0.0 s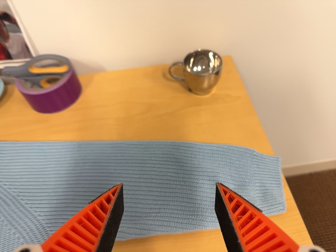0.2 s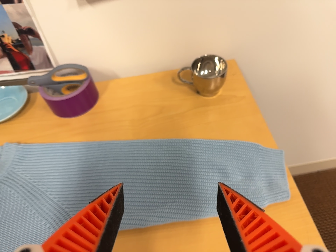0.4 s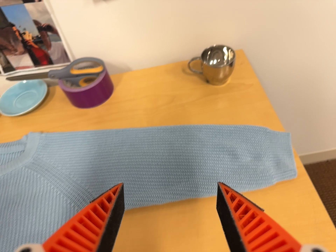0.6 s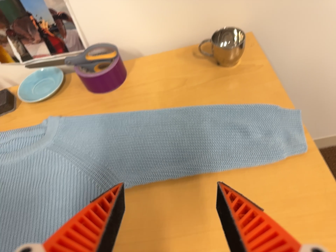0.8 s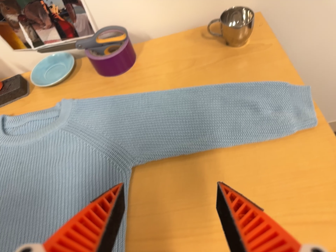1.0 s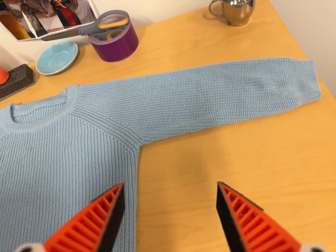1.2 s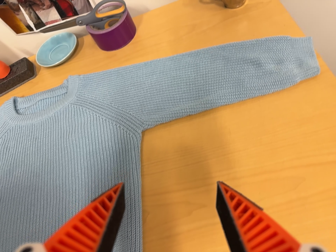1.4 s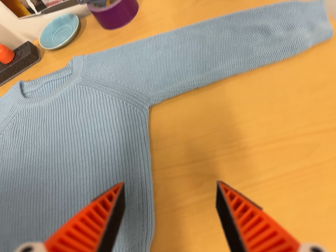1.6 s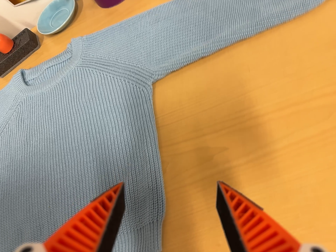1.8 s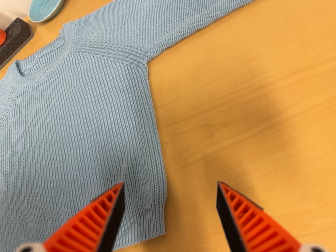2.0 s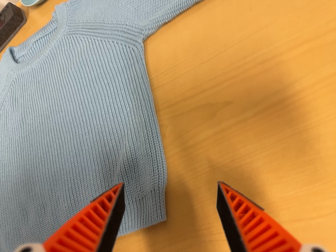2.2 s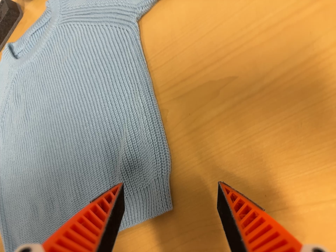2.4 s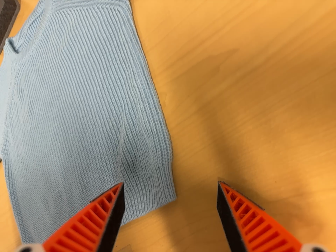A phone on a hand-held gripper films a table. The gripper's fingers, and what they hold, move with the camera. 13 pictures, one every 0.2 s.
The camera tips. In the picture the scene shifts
upward.
The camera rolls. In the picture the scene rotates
counterclockwise.
0.0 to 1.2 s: The camera travels toward the bottom of its view and backward, about 14 cm, so close, fixed things drift upward. It rolls about its line of sight by about 10 degrees, and the scene rotates counterclockwise.
1.2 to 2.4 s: The camera pans to its left by about 15 degrees. It travels forward, to its right and toward the bottom of its view, about 14 cm, so what stands in front looms larger. Its aim tips toward the bottom of its view by about 15 degrees, and the scene shifts upward. It rolls about its line of sight by about 20 degrees, and the scene rotates counterclockwise.
The film runs forward here.
